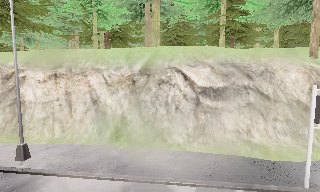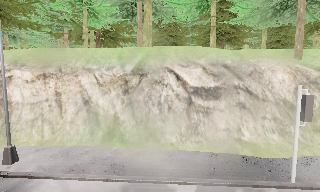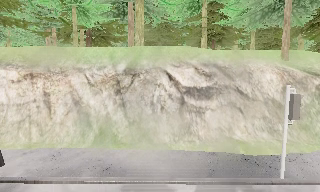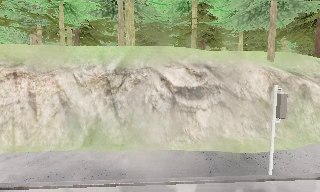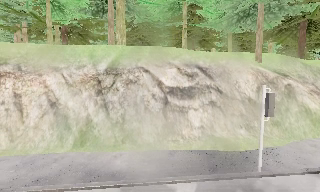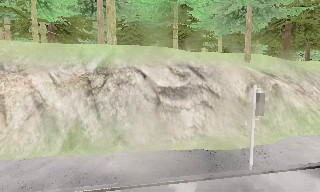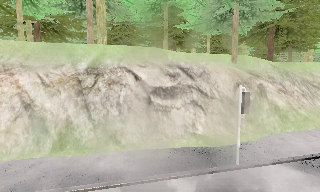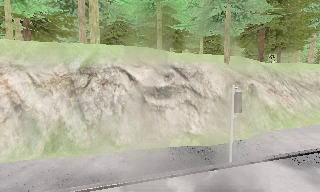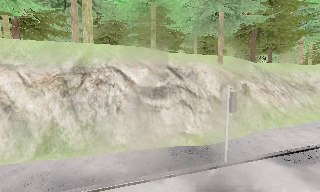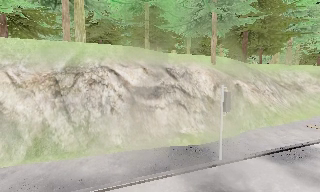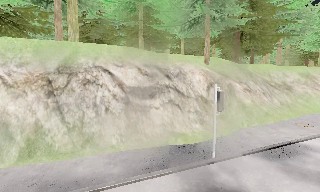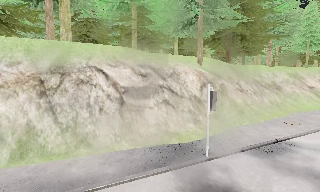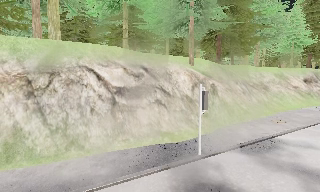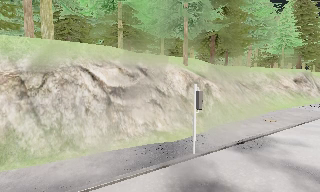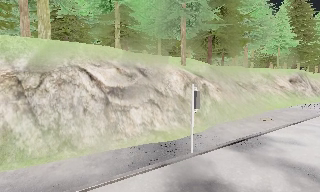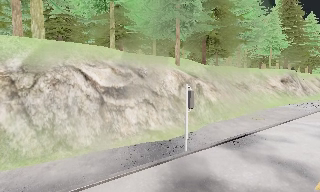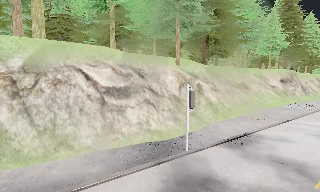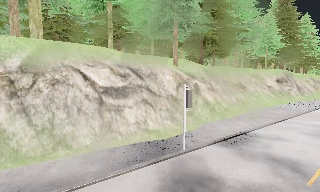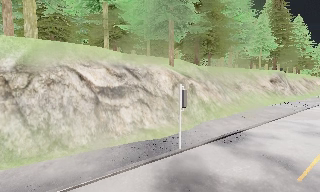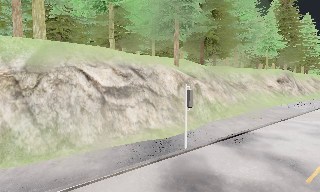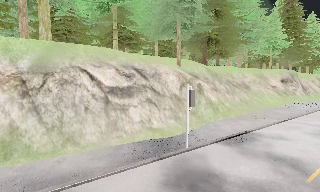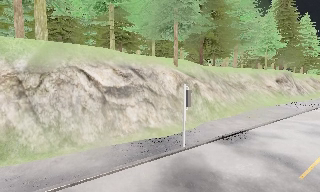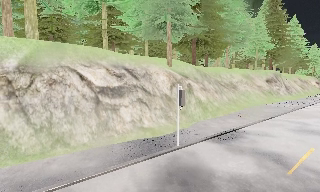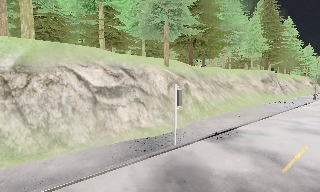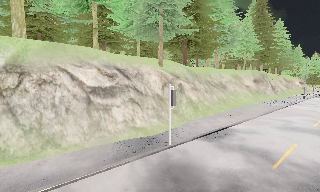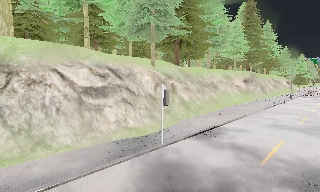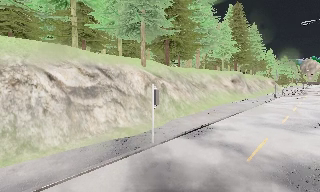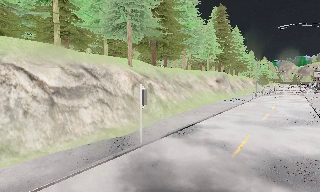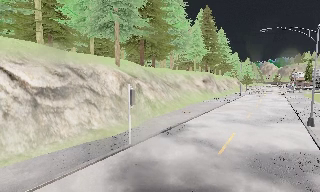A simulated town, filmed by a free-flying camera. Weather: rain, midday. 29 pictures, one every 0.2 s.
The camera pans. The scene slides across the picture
to the left.
The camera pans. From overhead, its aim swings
clockwise.
0.0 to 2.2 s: The camera pans to its right, which is clockwise from overhead, by about 30 degrees. It travels to its left, about 1 m.
2.2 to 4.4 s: The scene slides to the left, as the camera pans about 10 degrees to its right. It travels backward, about 1 m, so what stands in front gets smaller.
4.4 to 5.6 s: The camera pans to its right, which is clockwise from overhead, by about 20 degrees.
The film runs backward here.
